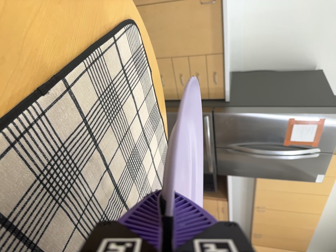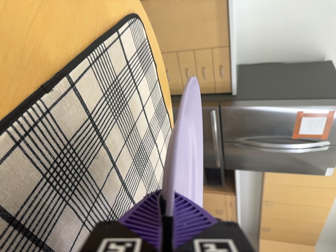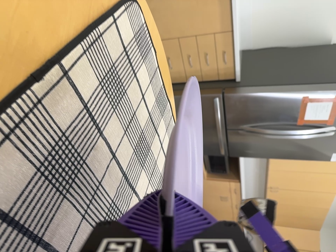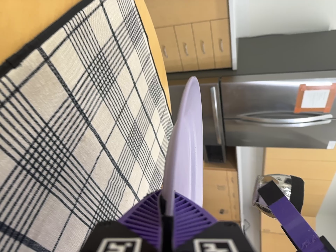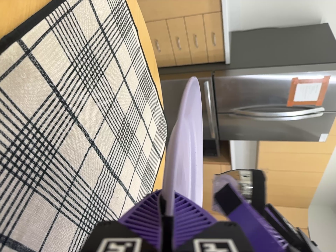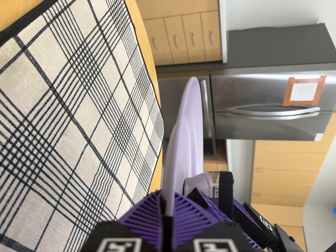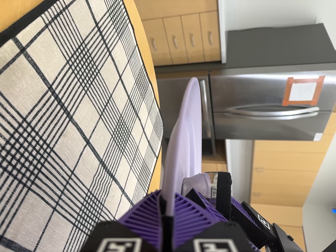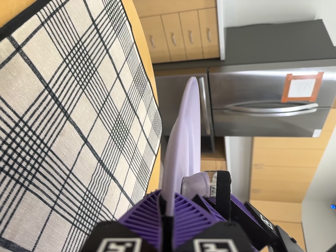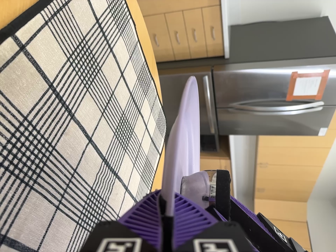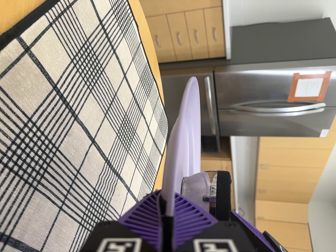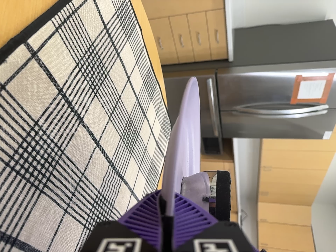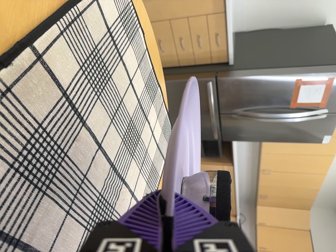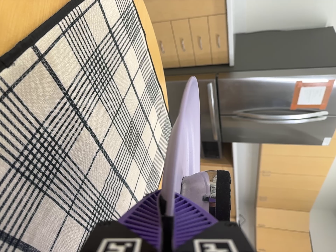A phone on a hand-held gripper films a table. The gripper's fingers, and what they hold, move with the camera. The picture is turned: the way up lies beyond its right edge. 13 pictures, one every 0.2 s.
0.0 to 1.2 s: The camera travels forward, about 5 cm, so what stands in front looms larger.
1.2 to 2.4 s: The camera shifts only a little, or ends up much as it began.
The film runs backward here.
